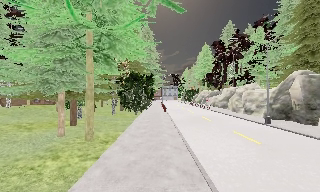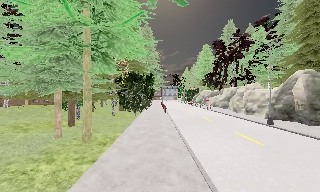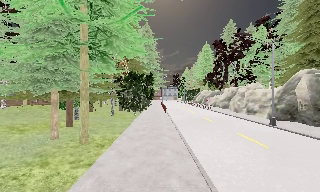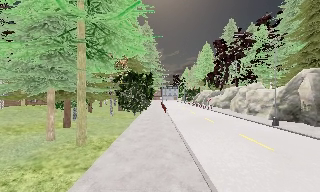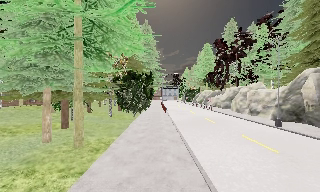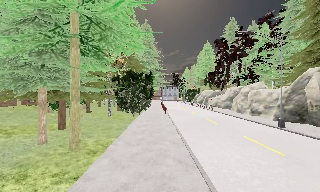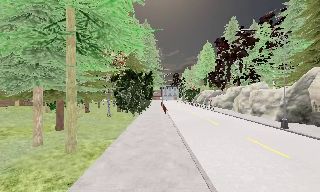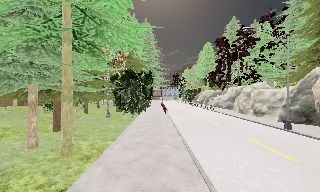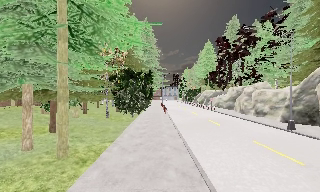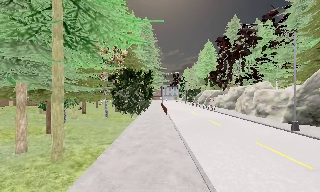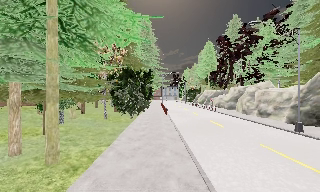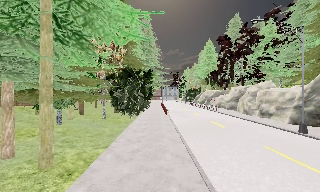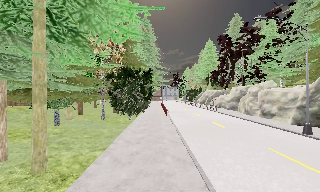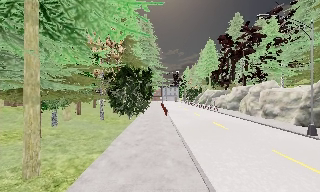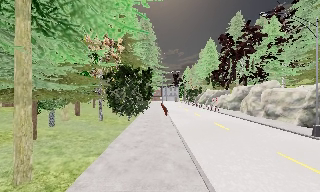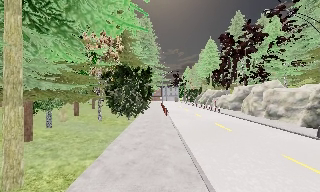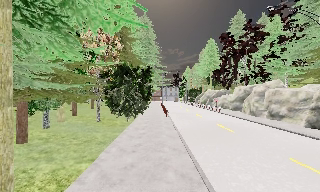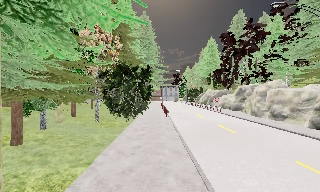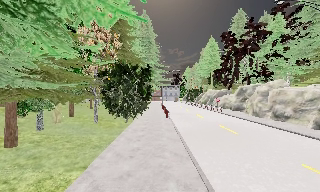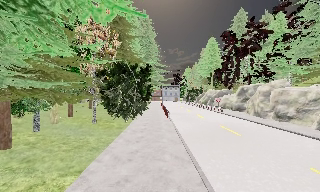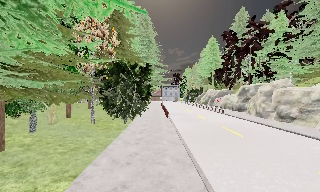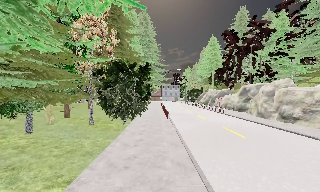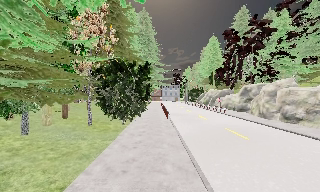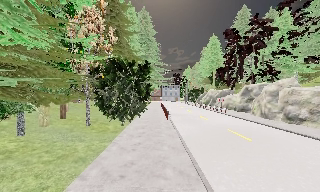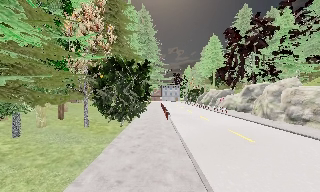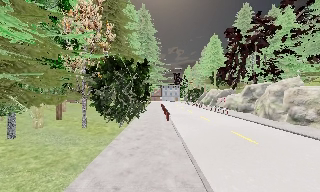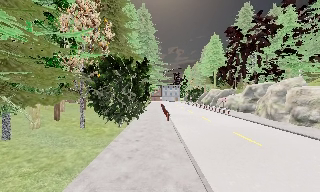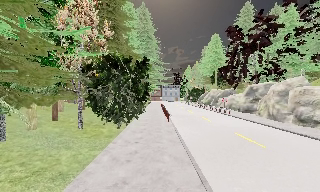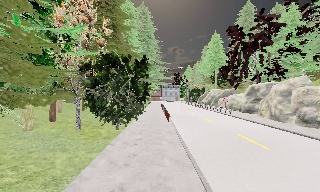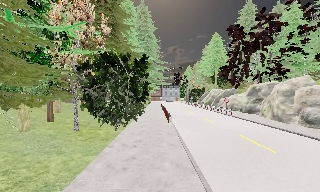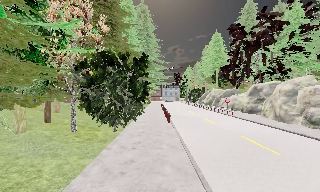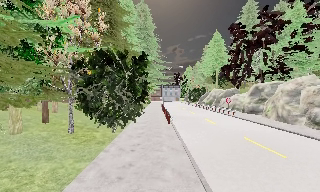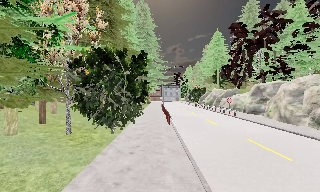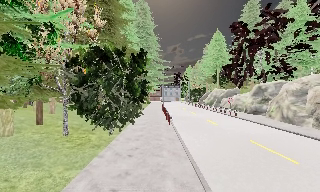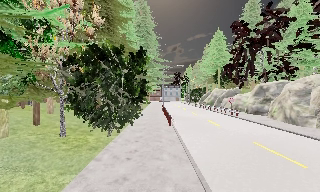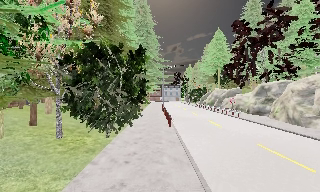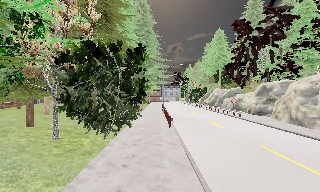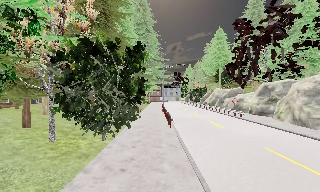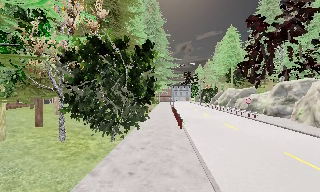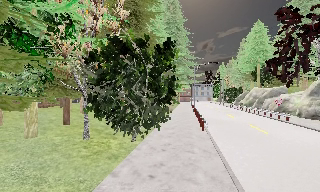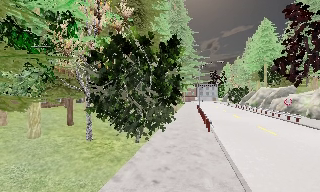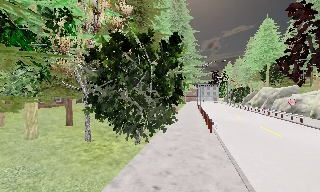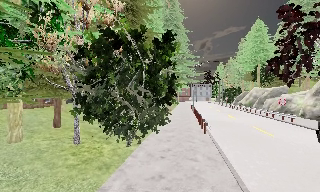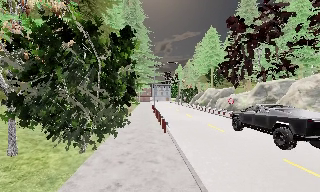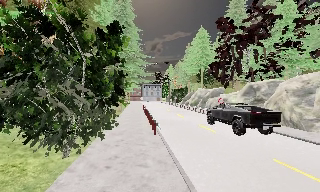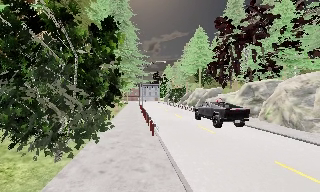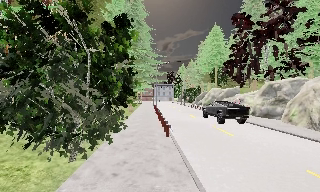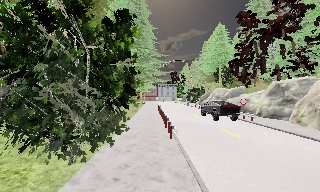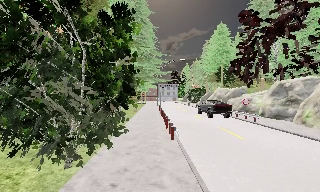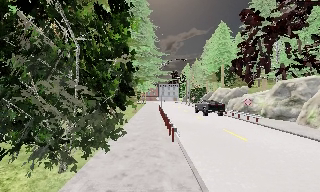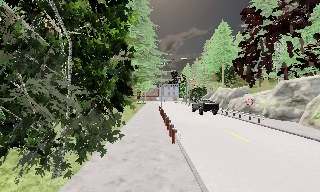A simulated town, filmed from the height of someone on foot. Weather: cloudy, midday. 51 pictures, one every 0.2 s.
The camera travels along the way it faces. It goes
forward.
0.0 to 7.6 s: The camera travels forward, about 12 m, so what stands in front looms larger.
7.6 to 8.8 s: The camera pans to its right, which is clockwise from overhead, by about 10 degrees. It travels forward, about 2 m, so what stands in front looms larger.
8.8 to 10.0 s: The camera travels forward, about 2 m, so what stands in front looms larger.
The film runs forward here.
